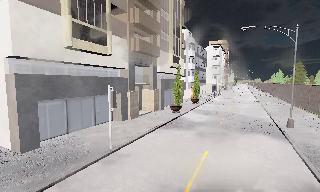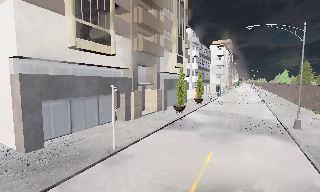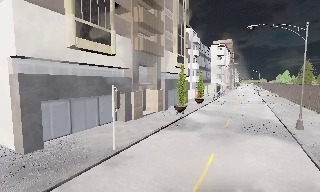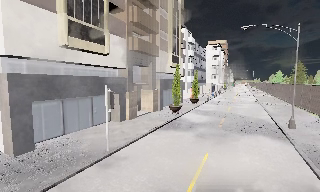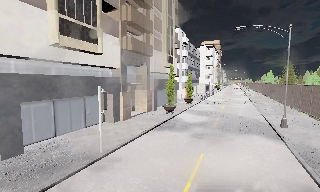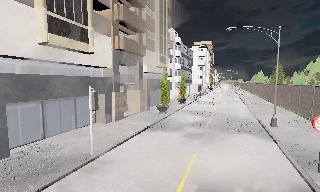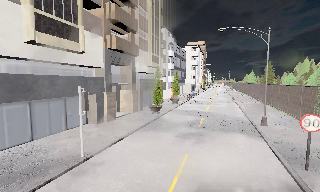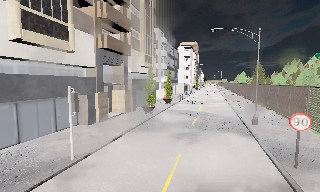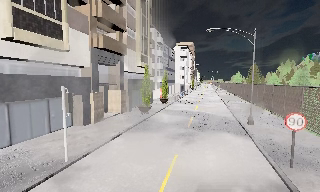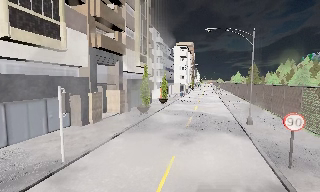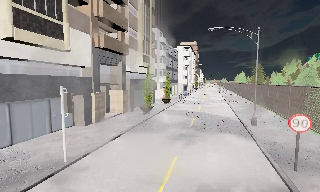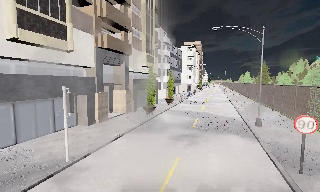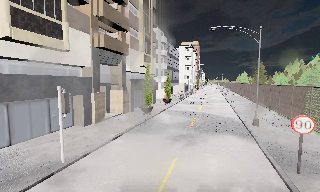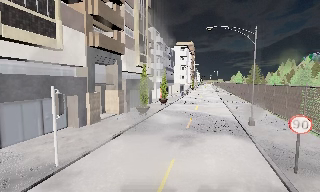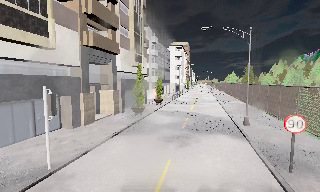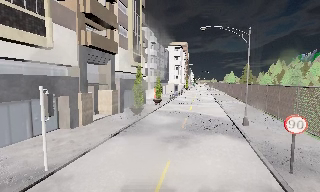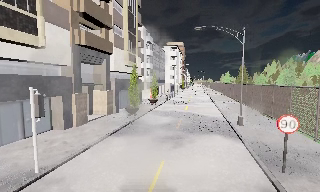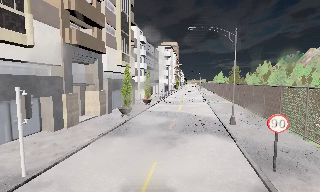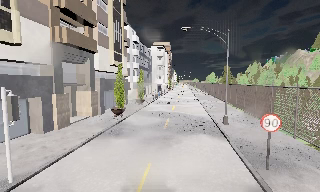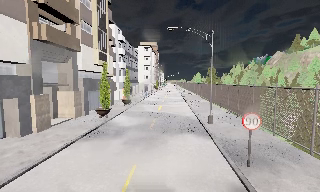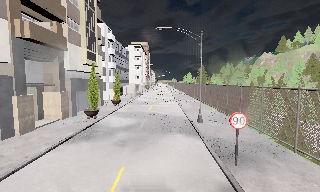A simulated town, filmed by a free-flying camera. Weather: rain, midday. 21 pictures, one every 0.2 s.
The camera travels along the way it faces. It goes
forward.
0.0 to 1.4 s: The camera travels forward, about 0.5 m, so what stands in front looms larger.
1.4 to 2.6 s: The camera shifts only a little, or ends up much as it began.
2.6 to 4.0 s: The camera swings to its right by about 15 degrees, and the scene slides to the left. It travels forward, about 0.5 m, so what stands in front looms larger.
The film runs forward here.
